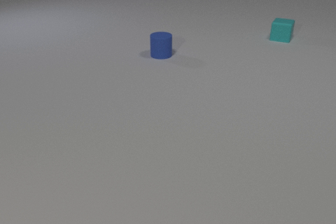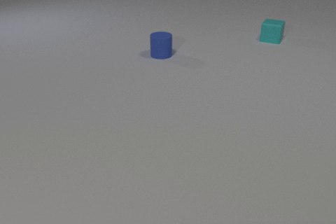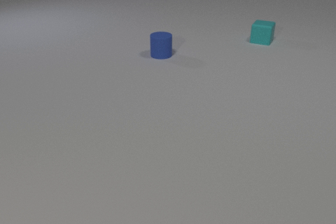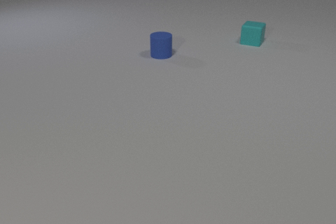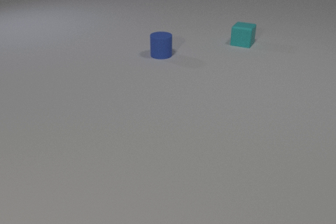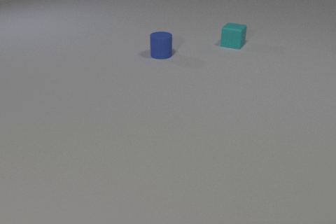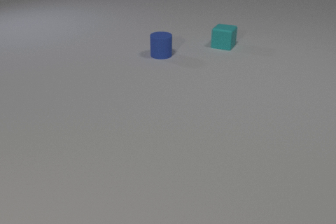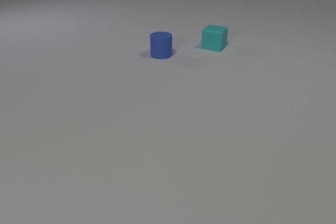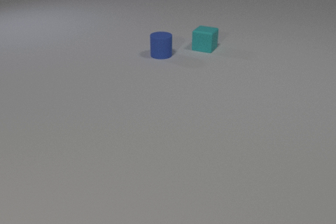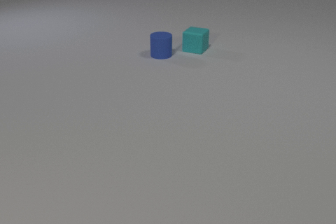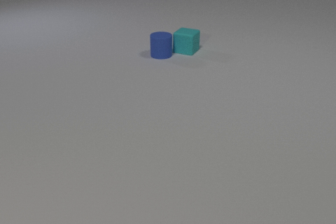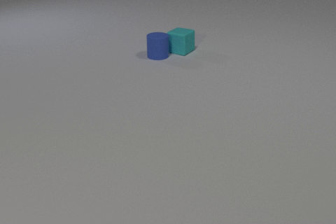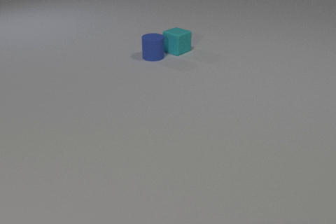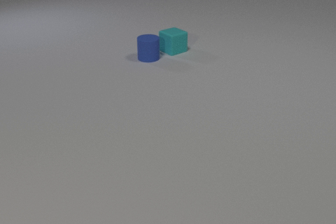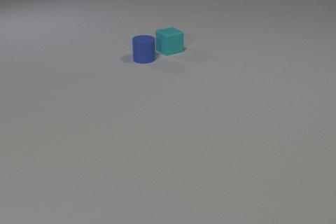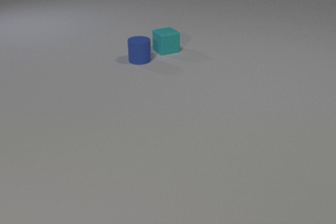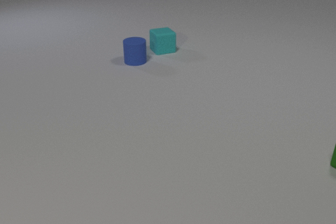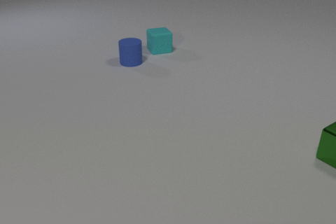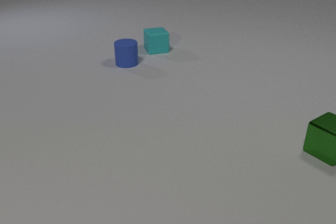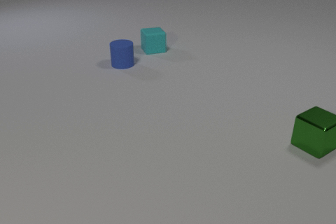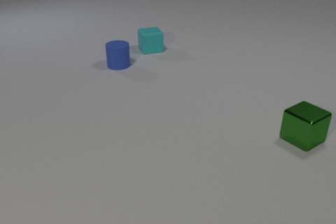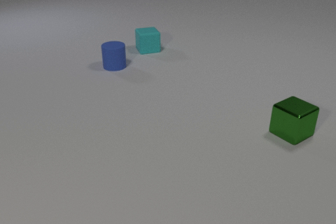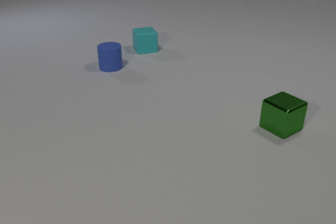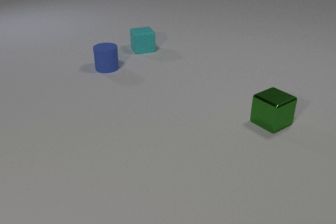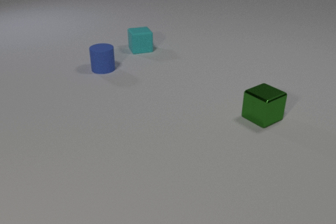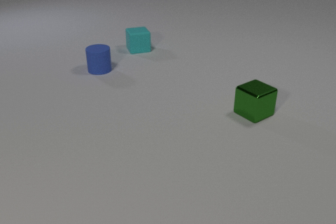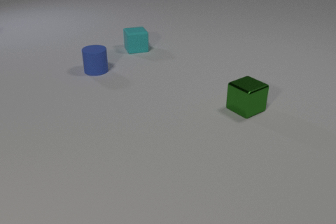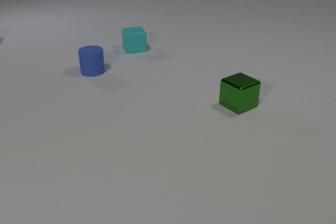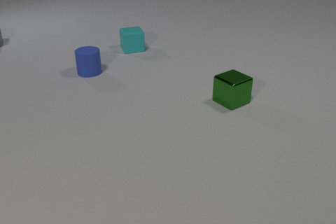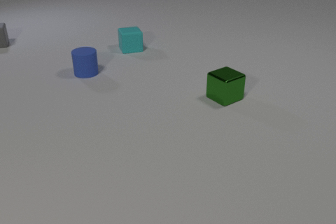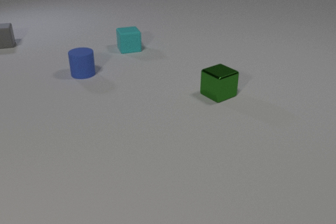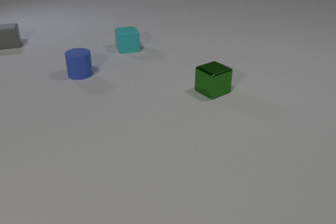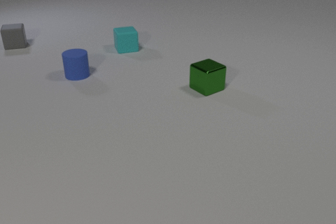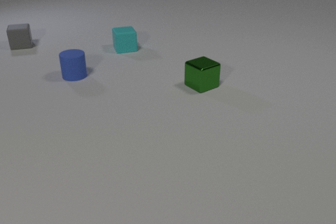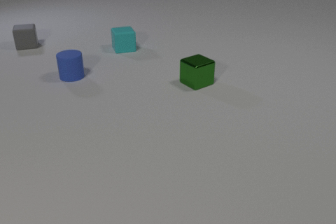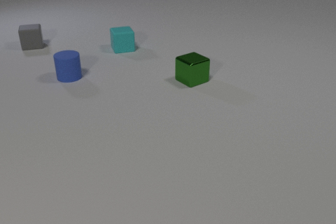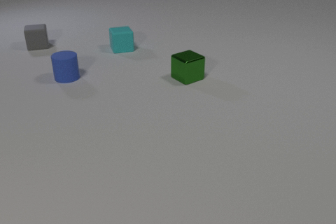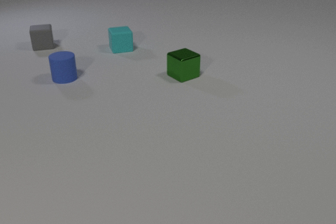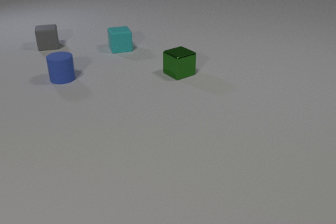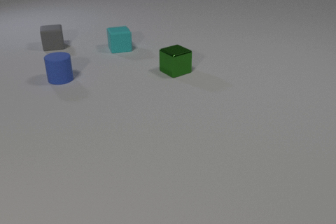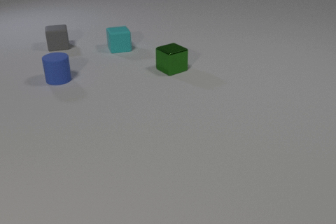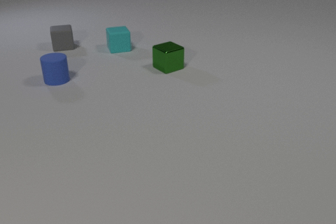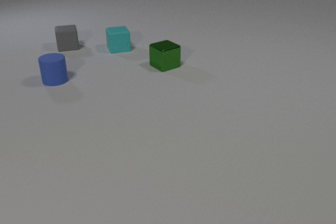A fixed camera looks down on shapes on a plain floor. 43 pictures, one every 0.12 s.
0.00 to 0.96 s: The cyan rubber cube slides to the left and toward the camera.
0.96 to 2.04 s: The cyan rubber cube slides to the left, spins so that its near face slides to the left, clockwise seen from above. The blue rubber cylinder slides to the left and toward the camera. The green metal cube comes in at the right edge, slides to the left and away from the camera. The cyan rubber cube and the blue rubber cylinder collide.
2.04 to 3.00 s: The cyan rubber cube slides to the left. The blue rubber cylinder slides to the left and toward the camera. The green metal cube slides to the left and away from the camera.
3.00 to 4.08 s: The cyan rubber cube slides to the left. The blue rubber cylinder slides to the left. The gray rubber cube comes in at the left edge, slides to the right and toward the camera. The green metal cube slides to the left and away from the camera.
4.08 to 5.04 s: The cyan rubber cube slides to the left. The blue rubber cylinder slides to the left. The gray rubber cube slides to the right and toward the camera. The green metal cube slides away from the camera and to the left.
Are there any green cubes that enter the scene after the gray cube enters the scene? no.
What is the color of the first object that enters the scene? green.
What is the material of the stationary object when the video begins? rubber.
